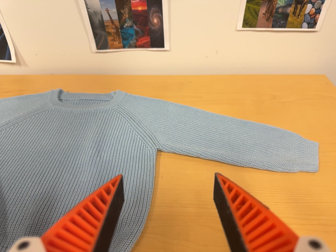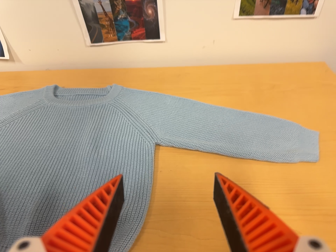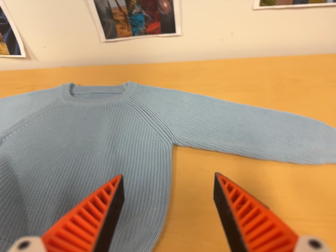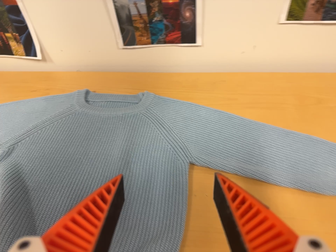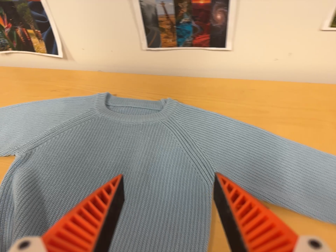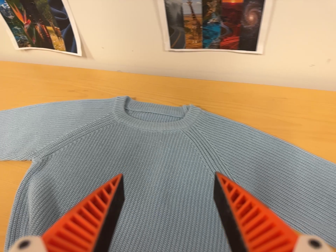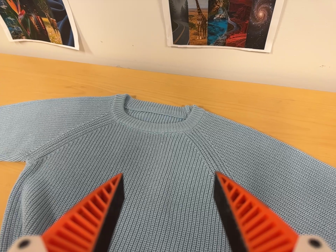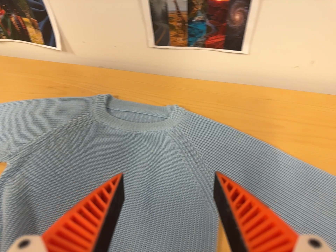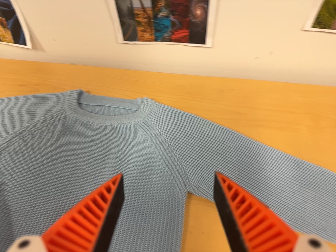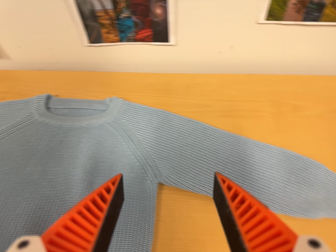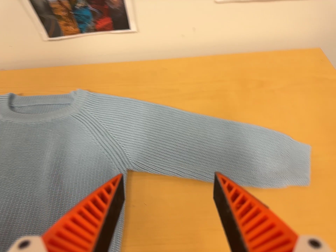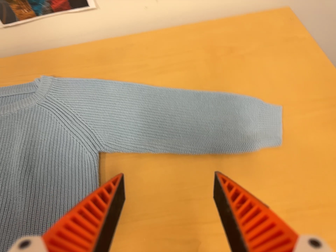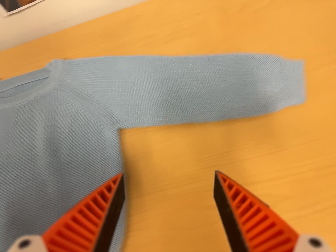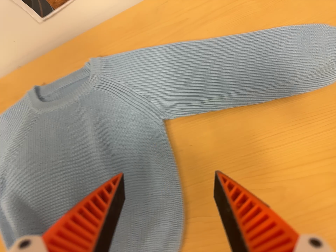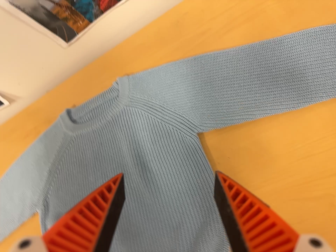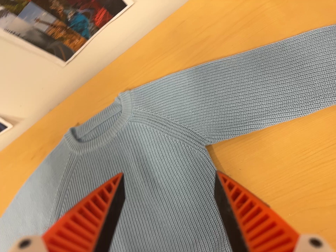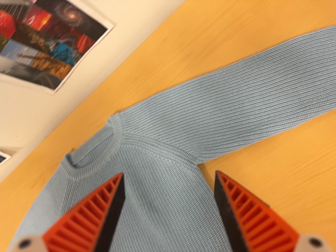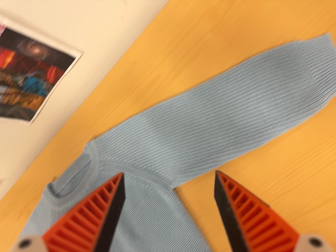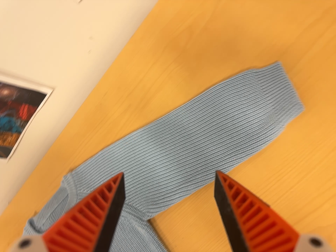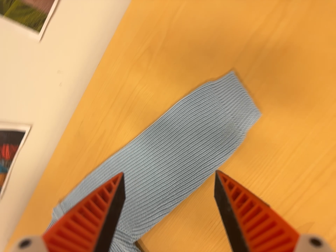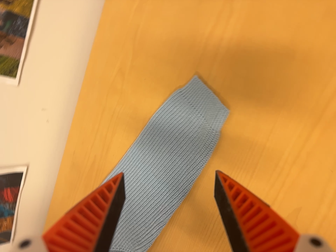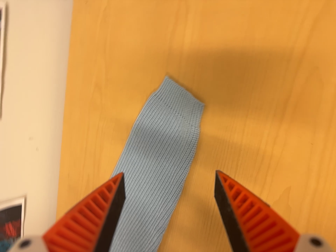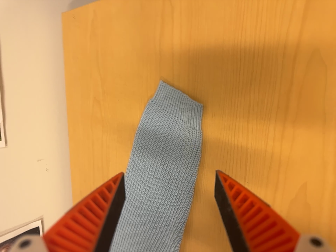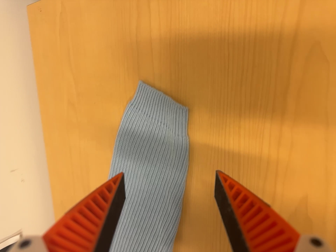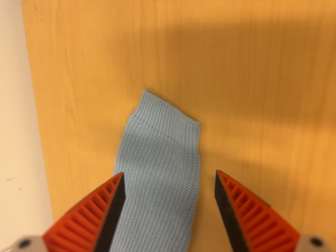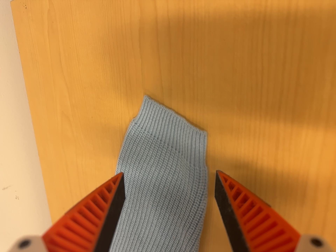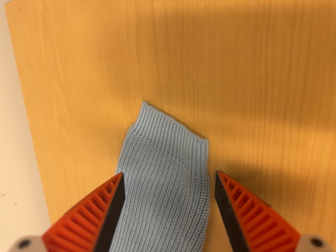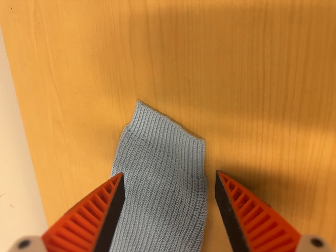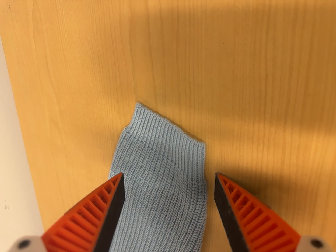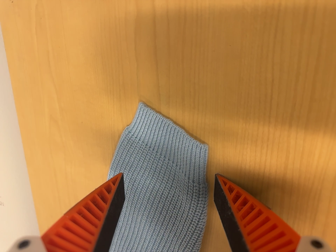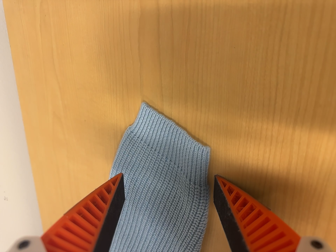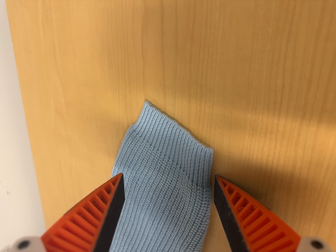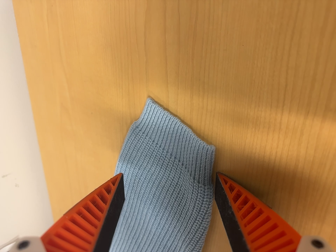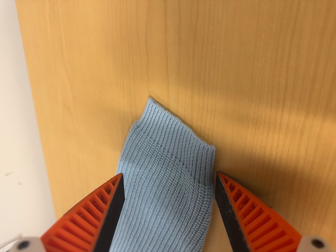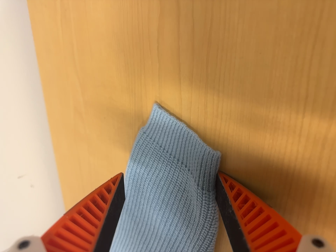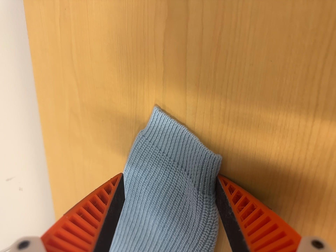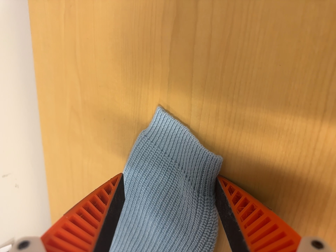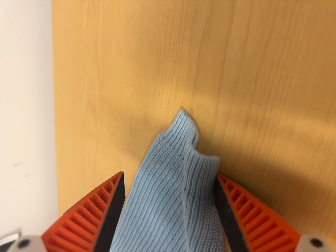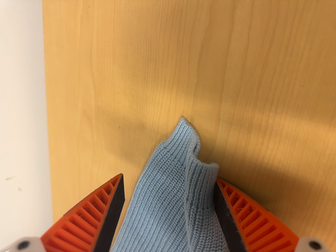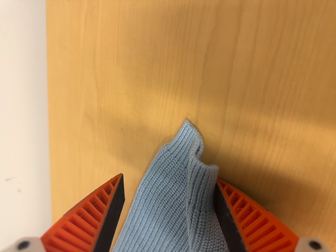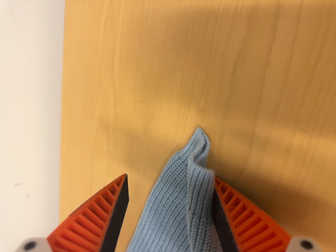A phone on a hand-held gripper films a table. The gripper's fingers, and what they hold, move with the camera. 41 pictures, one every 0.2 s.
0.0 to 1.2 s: The camera pans to its left by about 10 degrees. It travels toward the top of its view and forward, about 22 cm. Its aim tips toward the bottom of its view by about 10 degrees.
1.2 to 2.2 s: The scene slides to the left, as the camera pans about 15 degrees to its right. It travels to its right and toward the bottom of its view, about 18 cm, so close, fixed things drift to the left. It rolls about its line of sight by about 20 degrees, and the scene rotates counterclockwise.
2.2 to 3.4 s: The camera swings to its left by about 15 degrees, and the scene slides to the right. It travels toward the top of its view, about 14 cm. Its aim tips toward the bottom of its view by about 10 degrees. It rolls about its line of sight by about 35 degrees, and the scene rotates counterclockwise.
3.4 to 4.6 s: The camera travels to its right, about 24 cm, so close, fixed things drift to the left. It rolls about its line of sight by about 45 degrees, and the scene rotates counterclockwise.
4.6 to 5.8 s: The camera travels forward and toward the top of its view, about 9 cm, so what stands in front looms larger.
5.8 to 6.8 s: The camera shifts only a little, or ends up much as it began.
6.8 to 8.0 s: The camera travels to its left, about 7 cm, so close, fixed things drift to the right. It rolls about its line of sight by about 10 degrees, and the scene rotates clockwise.
The film runs forward here.
